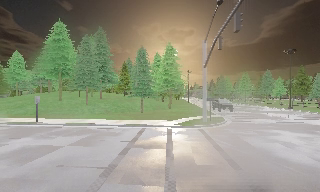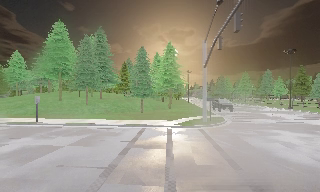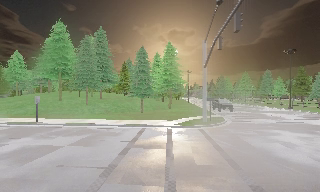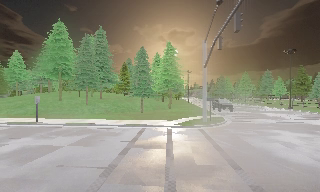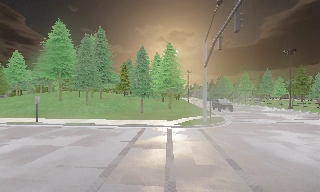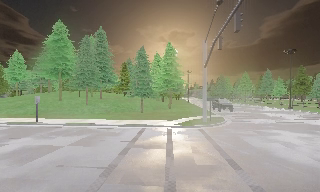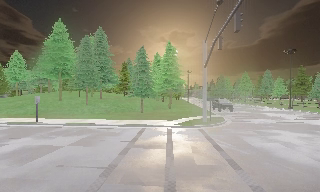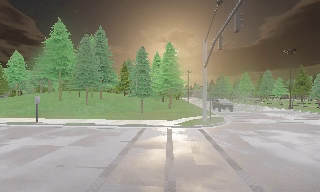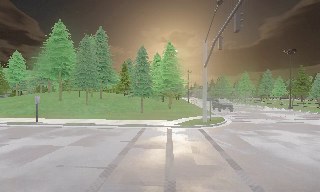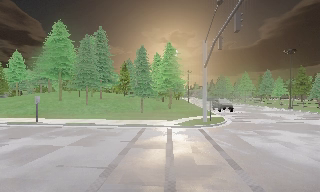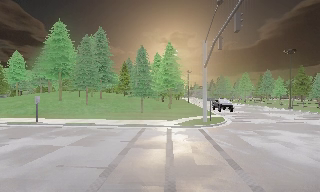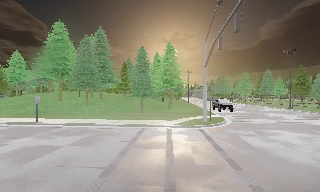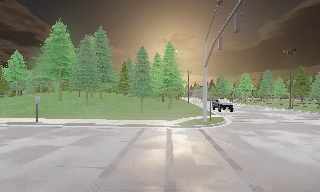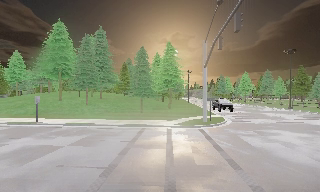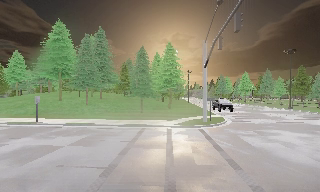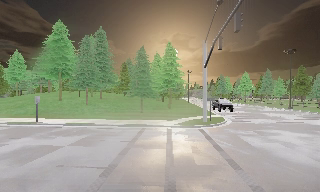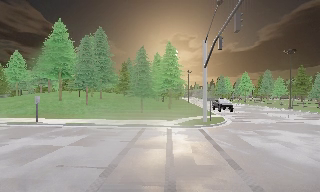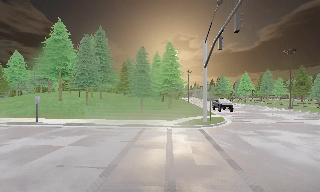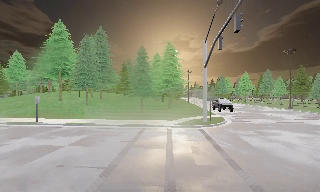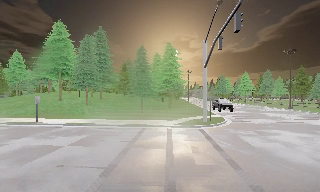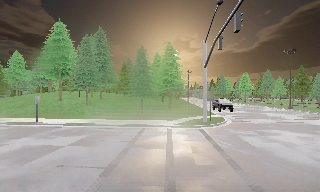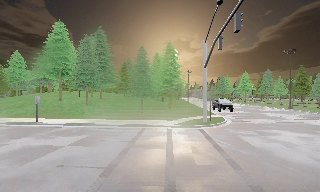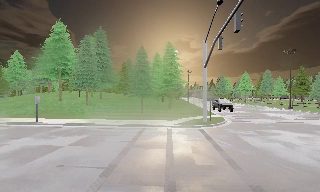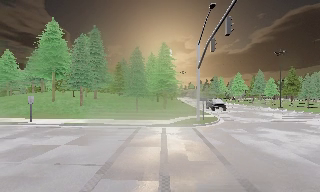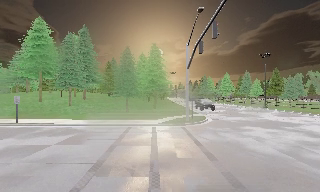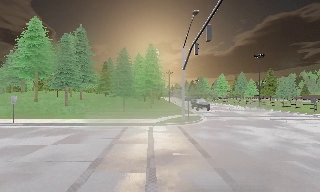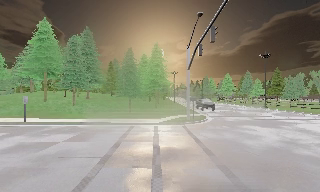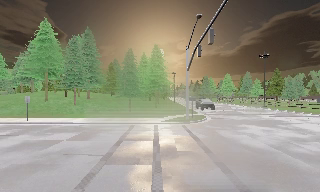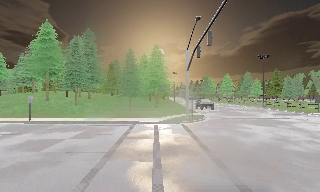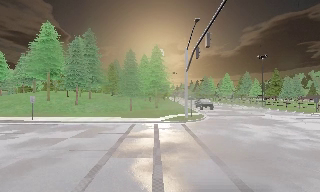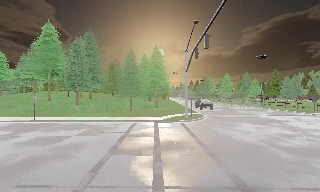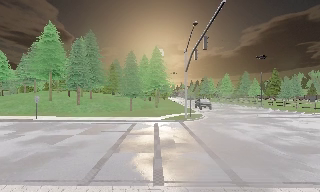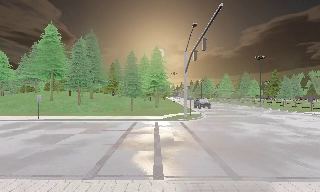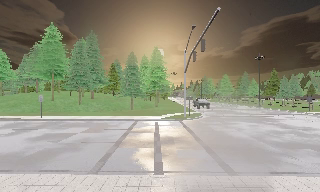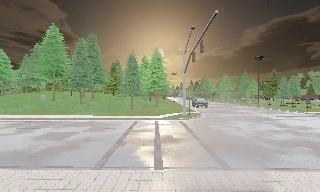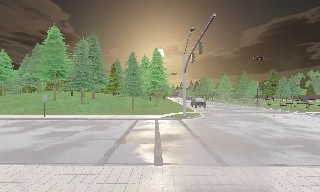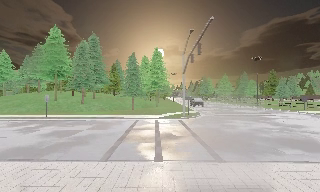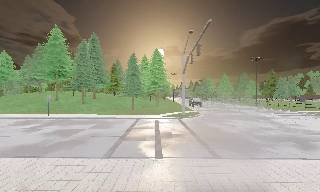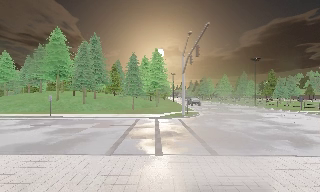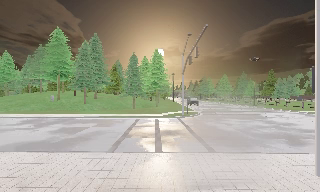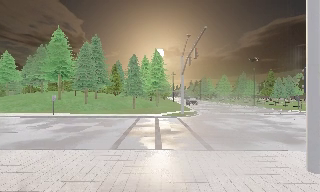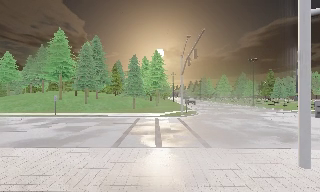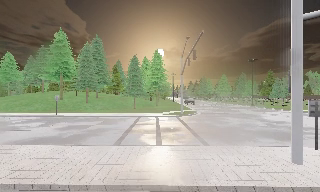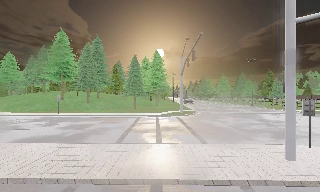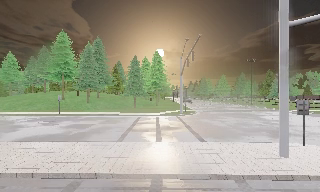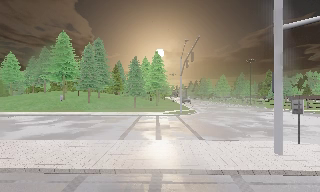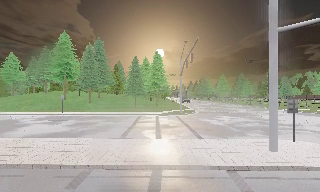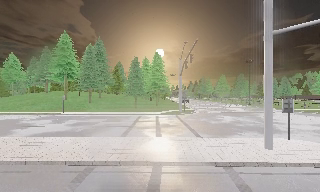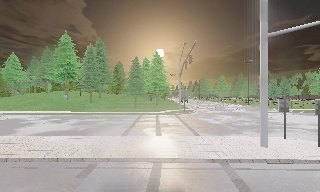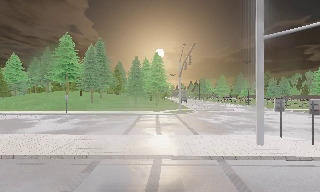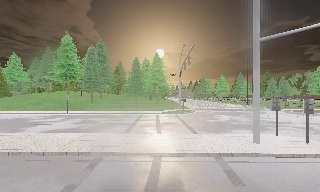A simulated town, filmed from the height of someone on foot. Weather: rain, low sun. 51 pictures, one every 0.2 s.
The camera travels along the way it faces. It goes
backward.
0.0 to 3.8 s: The camera keeps its place and its aim.
3.8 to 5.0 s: The camera travels backward, about 1 m, so what stands in front gets smaller. It gains speed.
5.0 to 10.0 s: The camera travels backward, about 8 m, so what stands in front gets smaller.
The film runs backward here.
